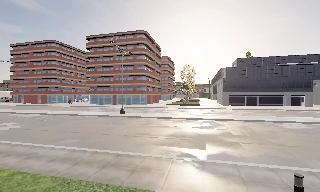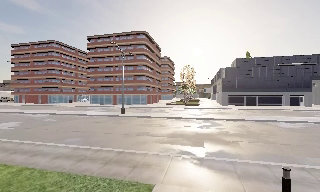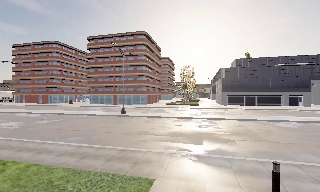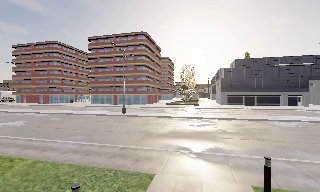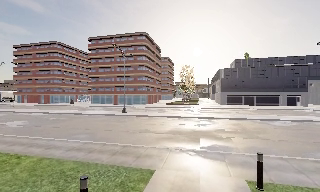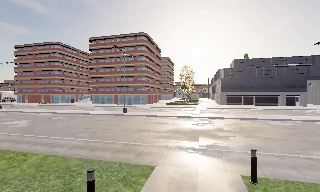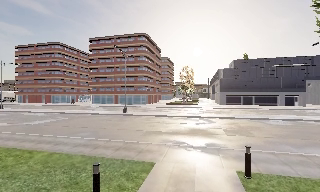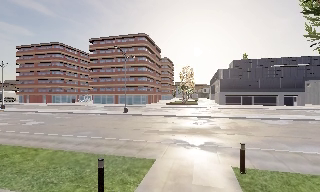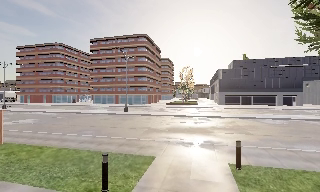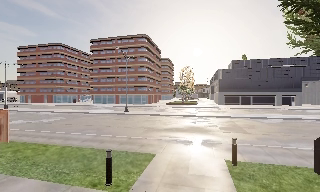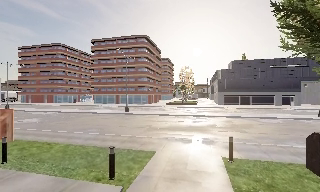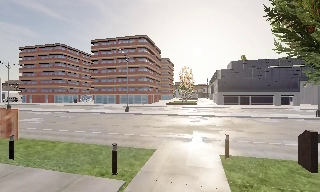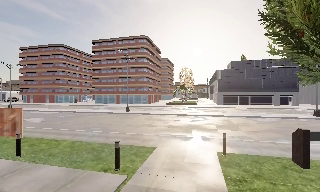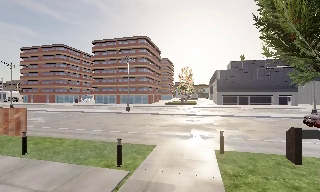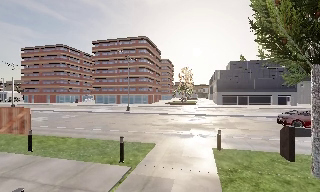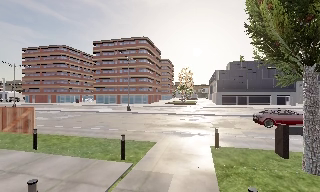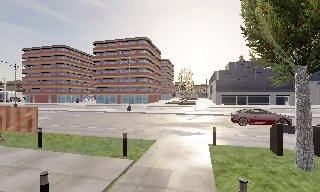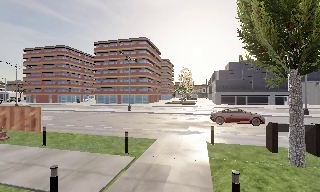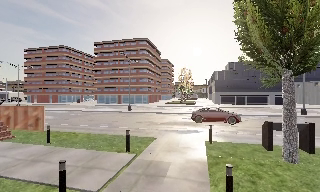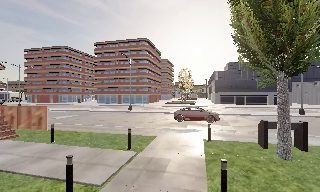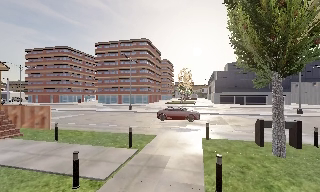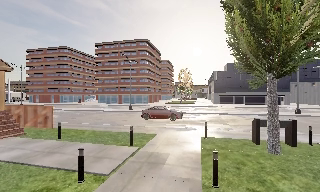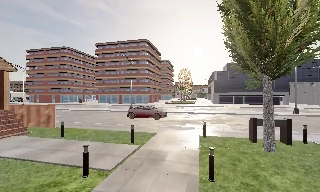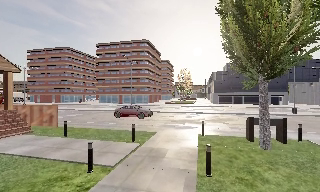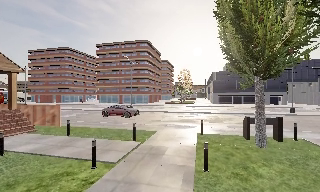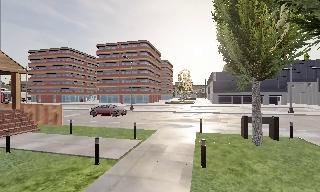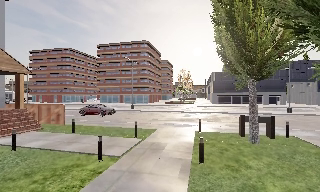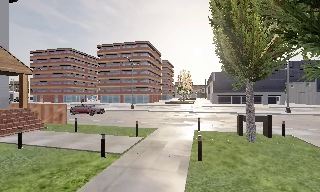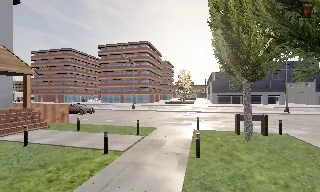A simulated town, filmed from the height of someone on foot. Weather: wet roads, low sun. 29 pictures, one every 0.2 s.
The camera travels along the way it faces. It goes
backward.
0.0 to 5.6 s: The camera travels backward, about 7 m, so what stands in front gets smaller.
The film runs backward here.
